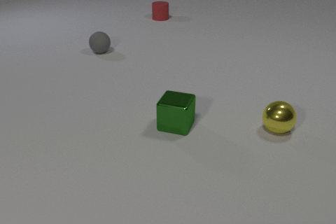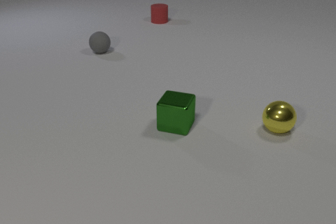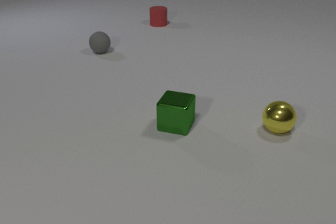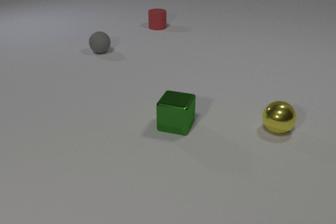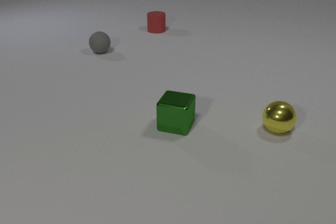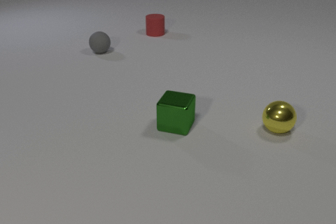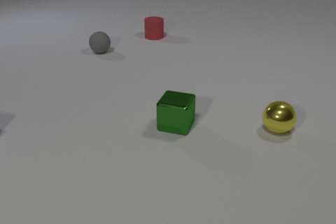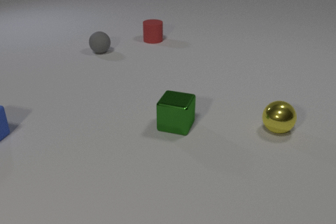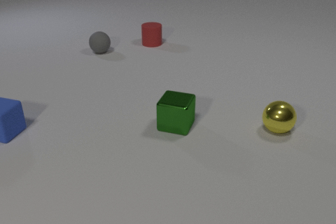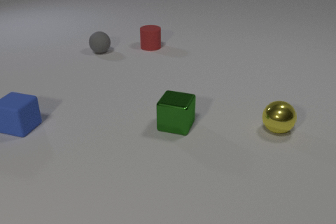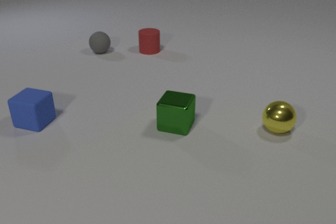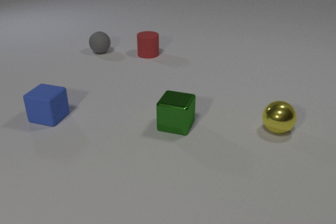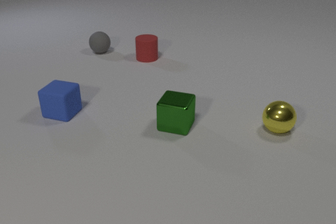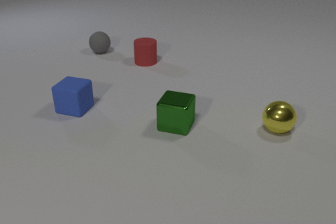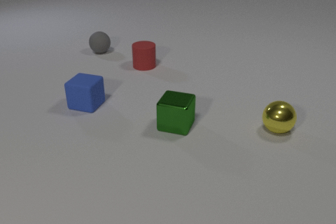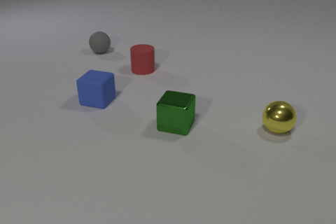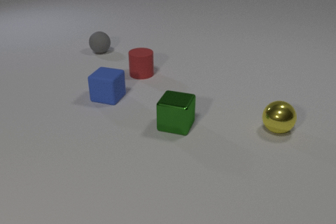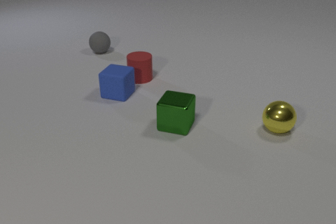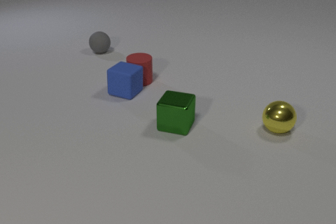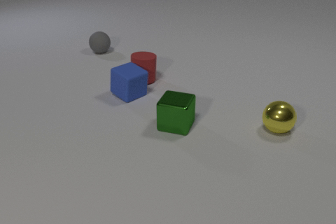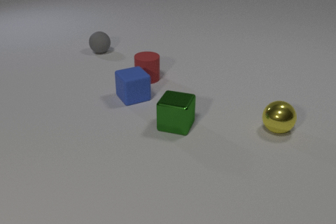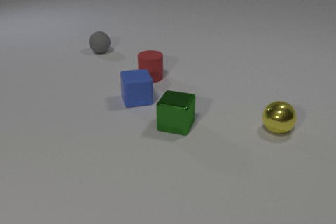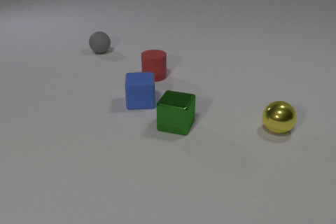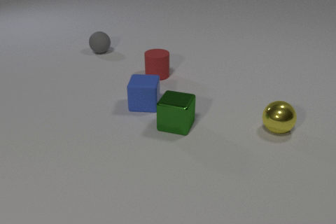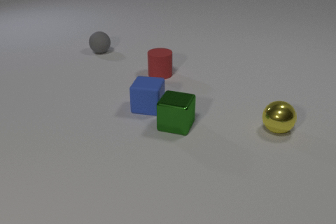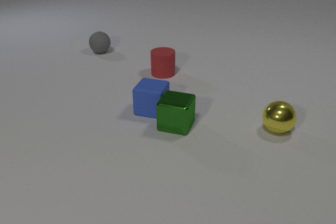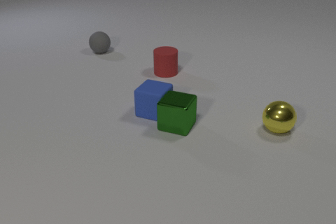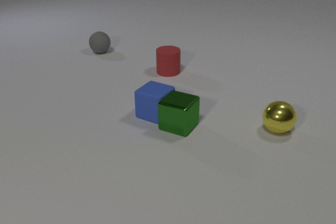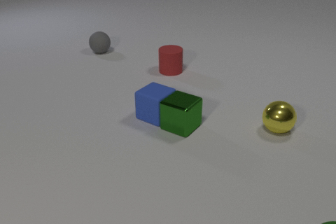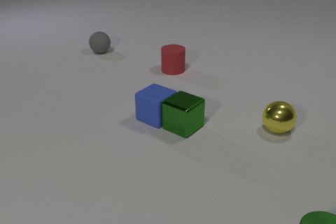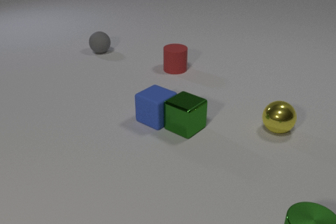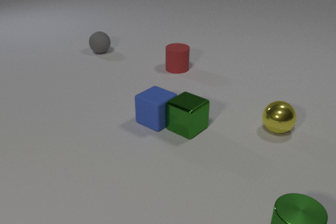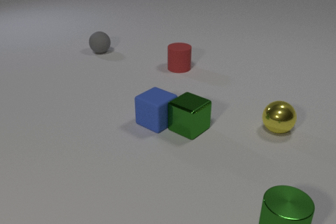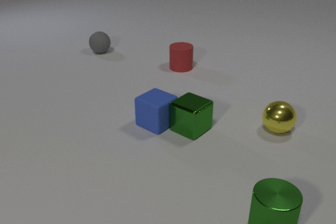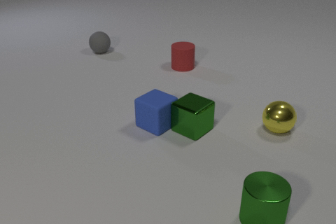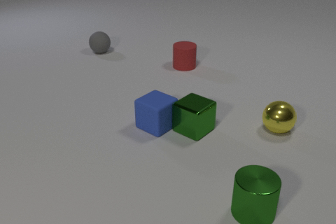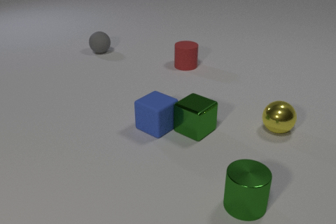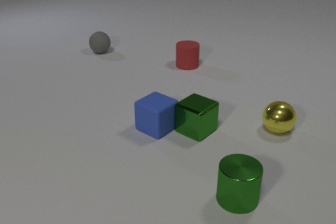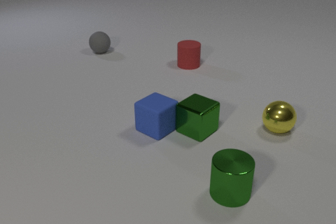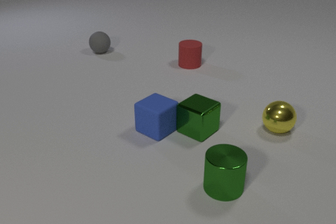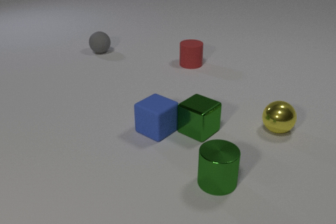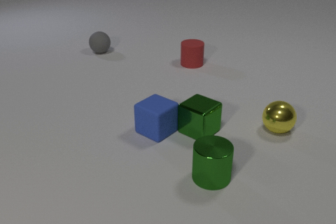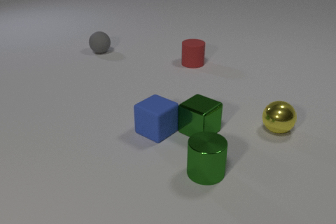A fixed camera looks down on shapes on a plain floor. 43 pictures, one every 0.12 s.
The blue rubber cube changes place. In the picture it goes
to the right.
The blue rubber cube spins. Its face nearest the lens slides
to the left.
0.00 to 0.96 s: The blue rubber cube comes in at the left edge, slides to the right. The red rubber cylinder slides toward the camera.
0.96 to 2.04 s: The blue rubber cube slides to the right and away from the camera. The red rubber cylinder slides toward the camera.
2.04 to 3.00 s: The blue rubber cube slides toward the camera and to the right, spins clockwise seen from above by about 90 degrees, its near face sliding to the left. The red rubber cylinder slides to the right and away from the camera. The blue rubber cube and the red rubber cylinder collide.
3.00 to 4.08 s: The blue rubber cube slides toward the camera, spins clockwise seen from above by about 15 degrees, its near face sliding to the left. The red rubber cylinder slides to the right and away from the camera. The green metal cube slides to the right, spins so that its near face slides to the left, clockwise seen from above. The green metal cylinder comes in at the bottom edge, slides to the left and away from the camera. The blue rubber cube and the green metal cube collide.
4.08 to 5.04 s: The blue rubber cube slides toward the camera. The red rubber cylinder slides to the right and away from the camera. The green metal cube slides to the right. The green metal cylinder slides away from the camera and to the left.
How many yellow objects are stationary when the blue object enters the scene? 1.
What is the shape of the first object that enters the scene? cube.
How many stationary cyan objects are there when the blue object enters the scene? 0.
